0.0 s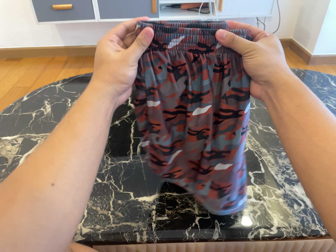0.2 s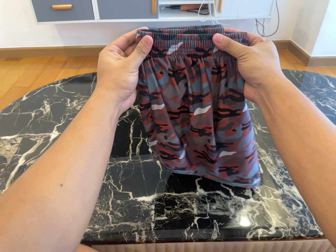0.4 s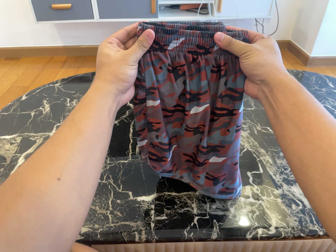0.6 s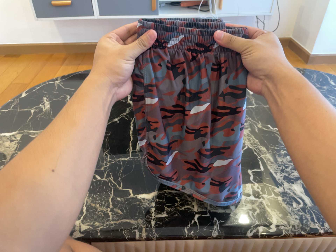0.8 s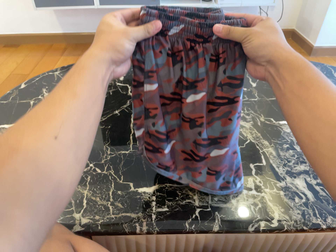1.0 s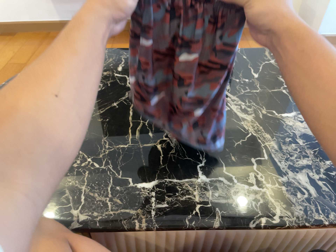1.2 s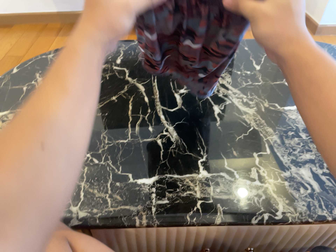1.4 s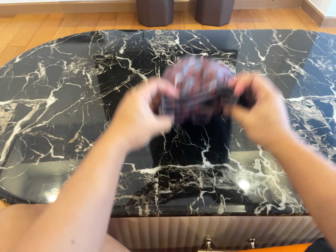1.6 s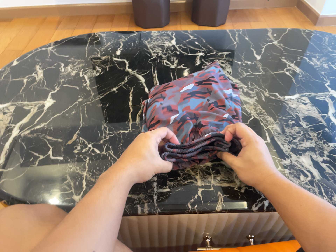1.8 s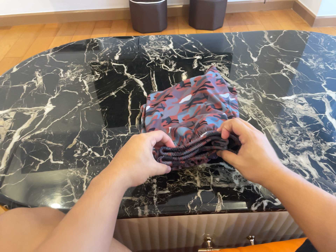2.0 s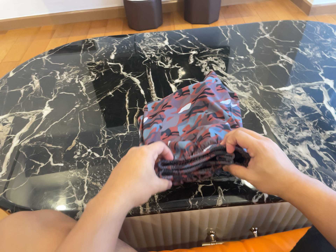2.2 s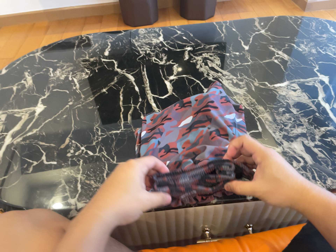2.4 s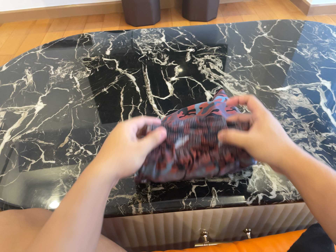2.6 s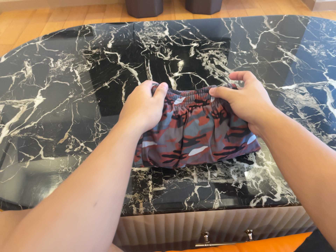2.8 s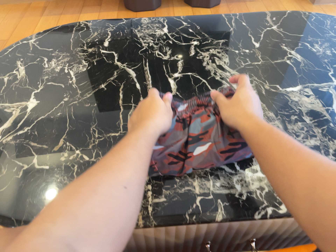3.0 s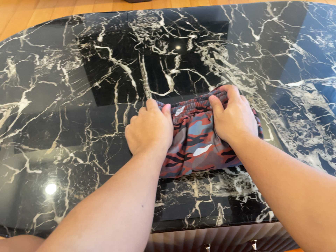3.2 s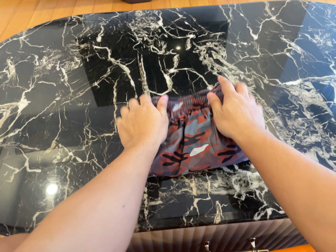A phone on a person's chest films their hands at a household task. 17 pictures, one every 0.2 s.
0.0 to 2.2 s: The camera's aim tips toward the bottom of its view by about 10 degrees, and the scene shifts upward.
2.2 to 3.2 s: The camera travels forward and toward the top of its view, about 8 cm, so what stands in front looms larger.
The film runs forward here.
